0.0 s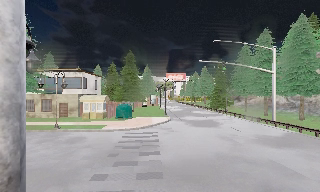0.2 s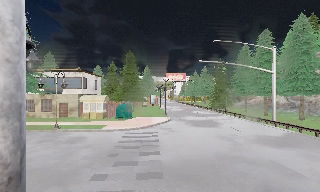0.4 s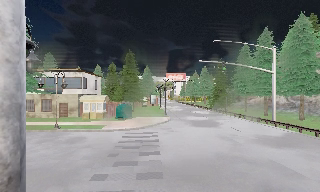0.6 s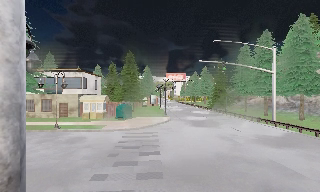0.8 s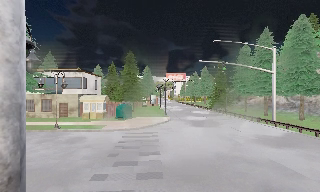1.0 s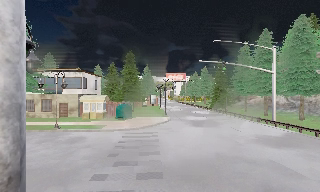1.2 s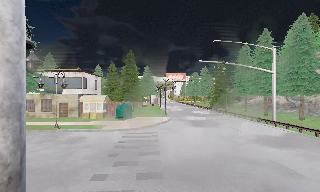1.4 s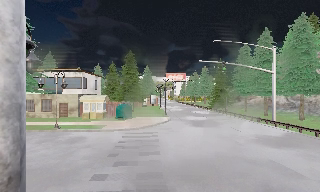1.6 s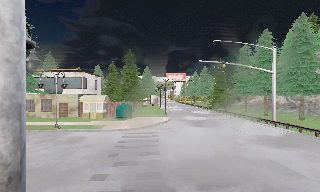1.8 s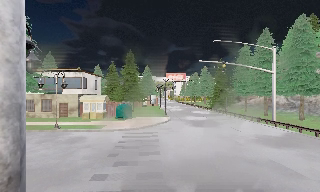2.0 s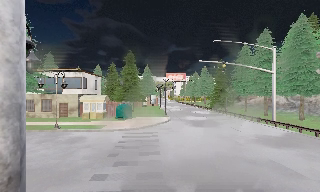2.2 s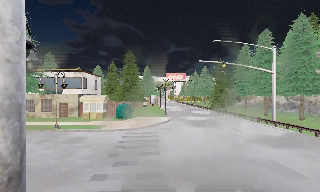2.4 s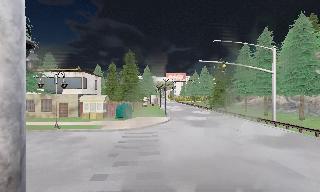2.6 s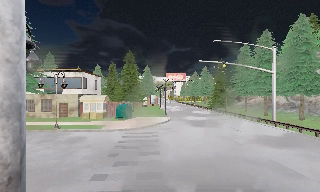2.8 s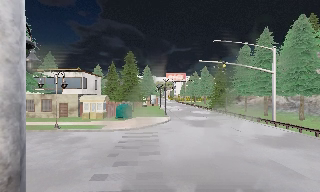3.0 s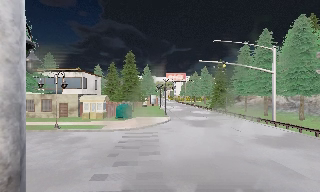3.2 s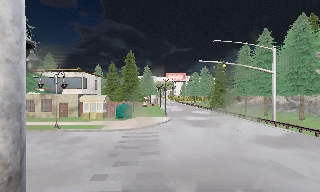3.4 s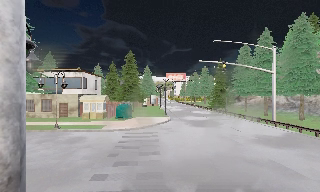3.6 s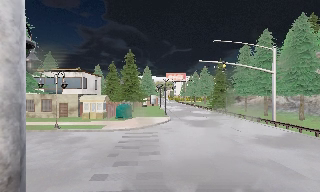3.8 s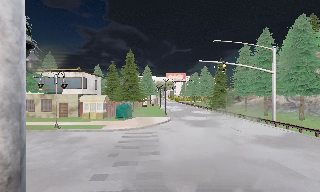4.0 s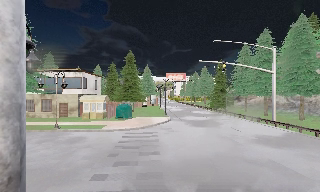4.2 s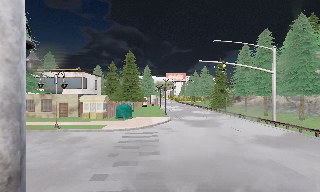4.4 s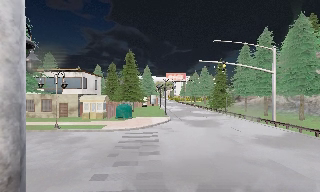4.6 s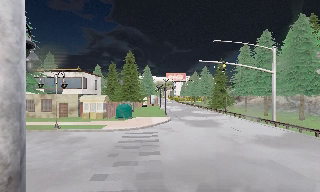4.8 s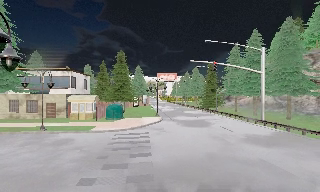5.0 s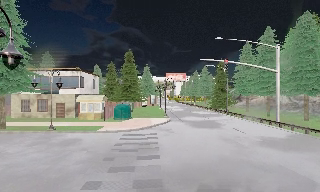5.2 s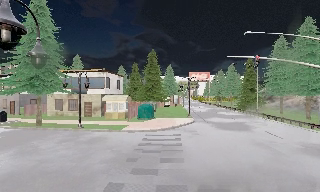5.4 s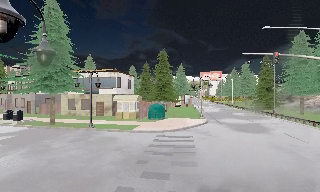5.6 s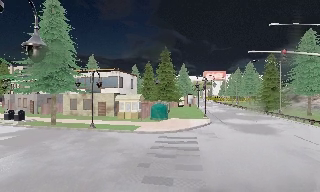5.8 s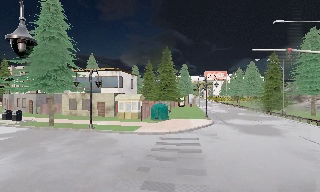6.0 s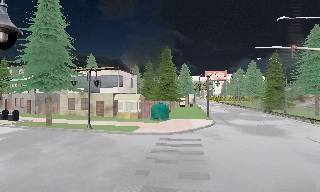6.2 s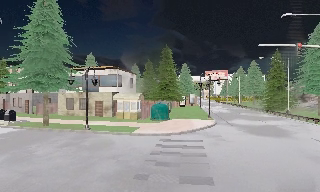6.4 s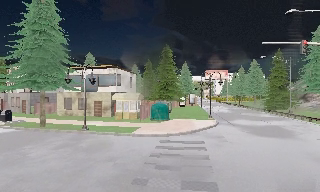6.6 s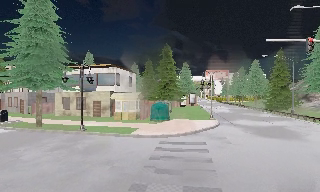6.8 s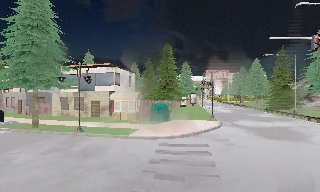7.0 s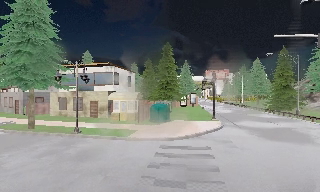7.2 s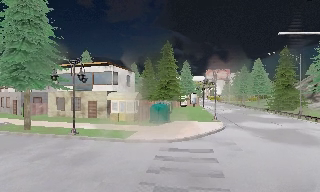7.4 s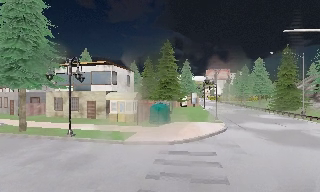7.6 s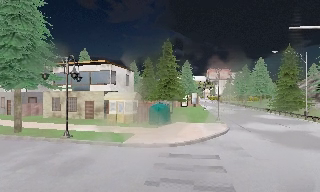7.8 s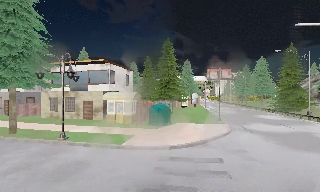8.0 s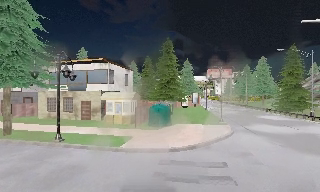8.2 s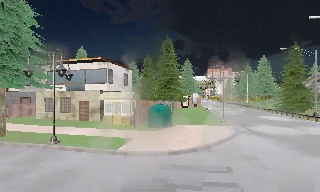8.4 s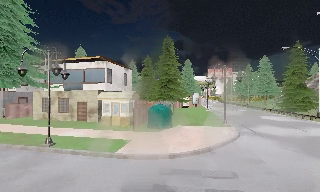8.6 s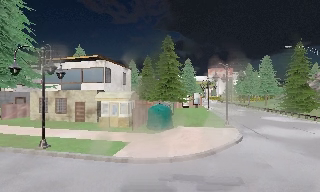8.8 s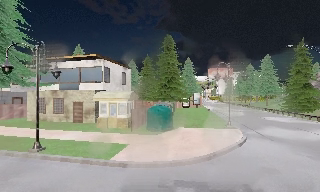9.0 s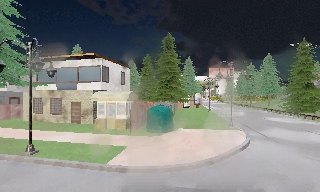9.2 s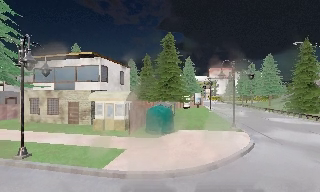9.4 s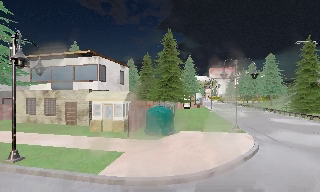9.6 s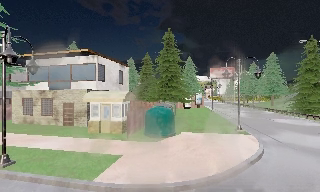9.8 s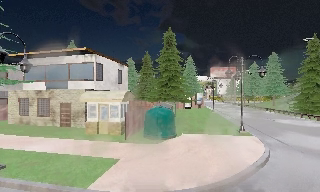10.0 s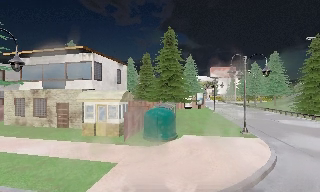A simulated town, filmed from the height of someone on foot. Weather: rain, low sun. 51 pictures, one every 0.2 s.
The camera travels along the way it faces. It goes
forward.
0.0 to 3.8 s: The camera keeps its place and its aim.
3.8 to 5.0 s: The camera travels forward, about 0.5 m, so what stands in front looms larger. It gains speed.
5.0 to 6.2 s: The scene slides to the right, as the camera pans about 15 degrees to its left. It travels forward, about 2 m, so what stands in front looms larger.
6.2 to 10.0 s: The camera travels forward, about 7 m, so what stands in front looms larger.
The film runs forward here.
